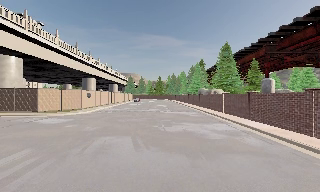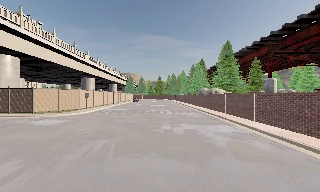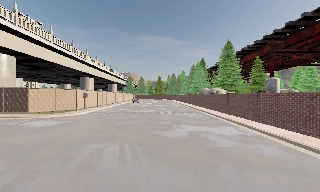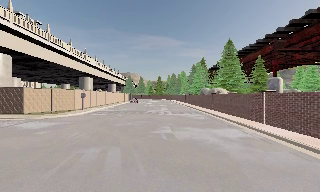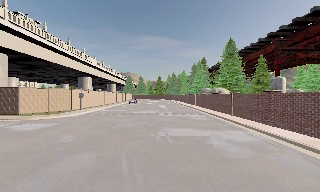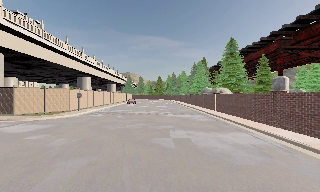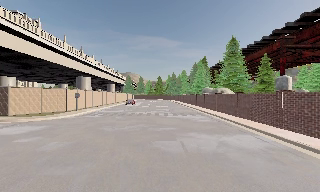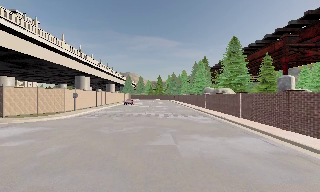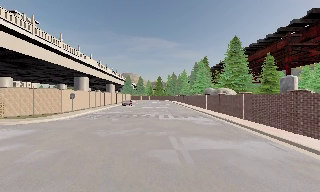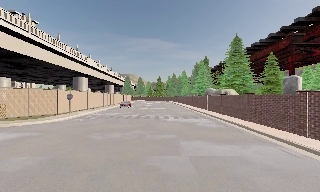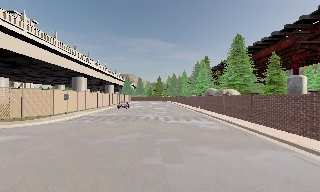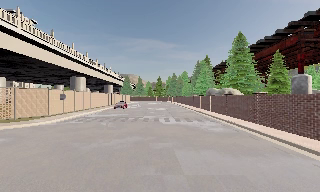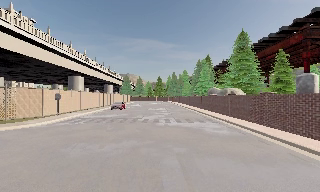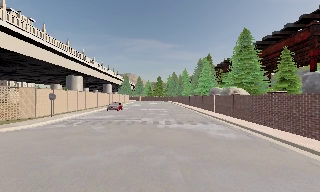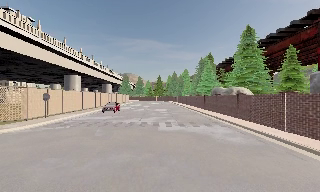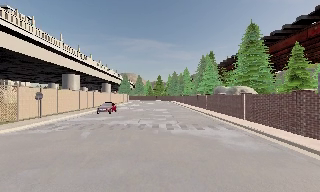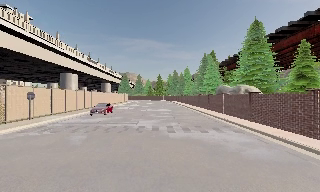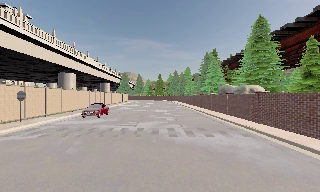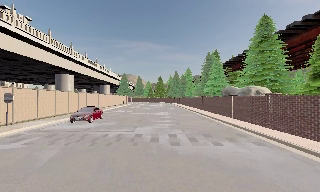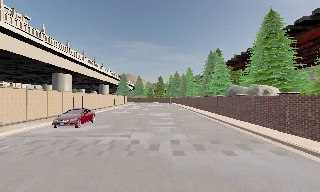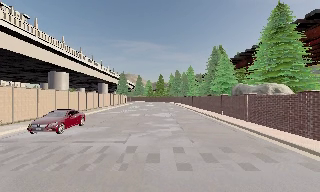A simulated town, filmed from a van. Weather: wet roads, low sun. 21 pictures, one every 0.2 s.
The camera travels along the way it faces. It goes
forward.
0.0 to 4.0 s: The camera travels forward, about 17 m, so what stands in front looms larger. It gains speed.
The film runs forward here.
